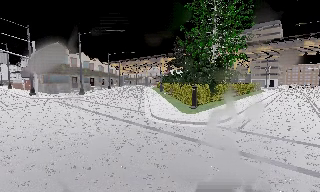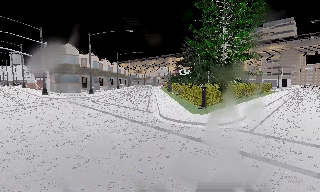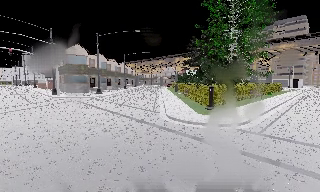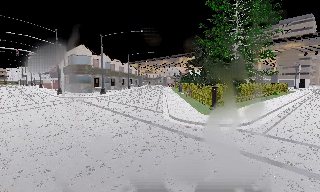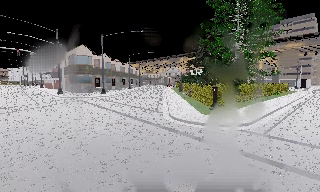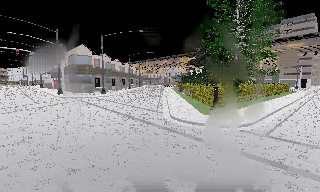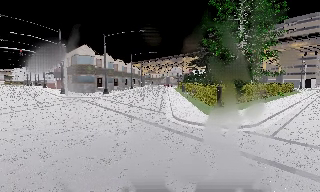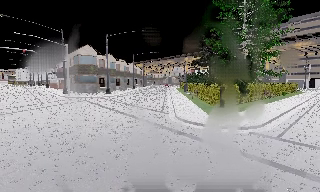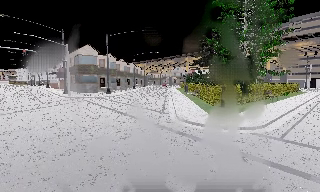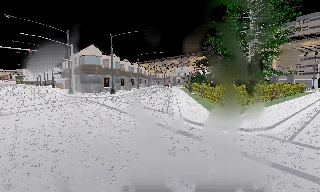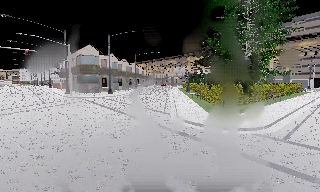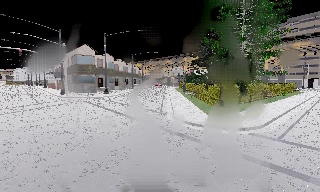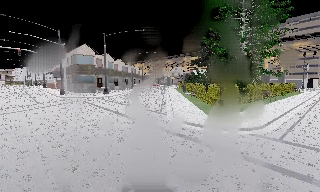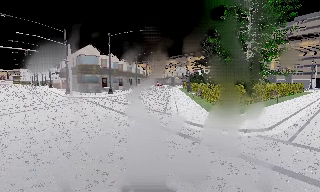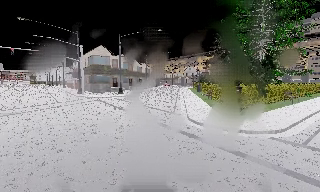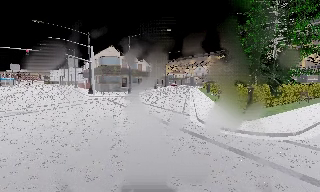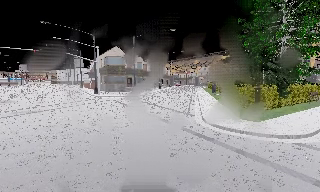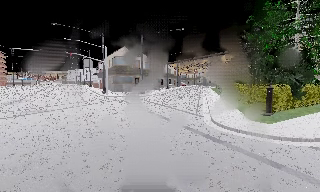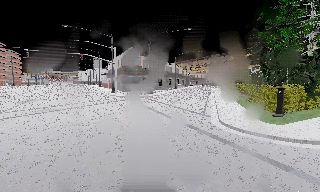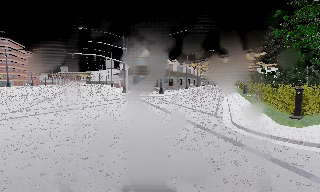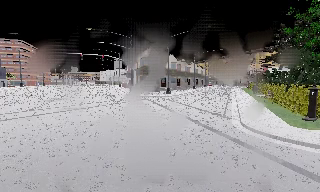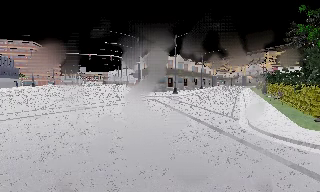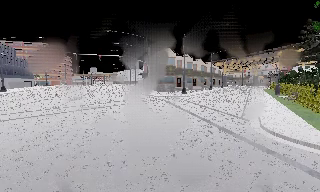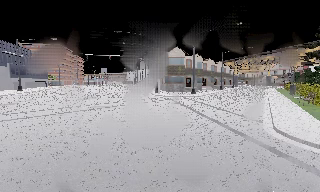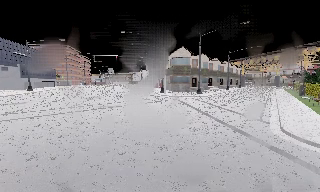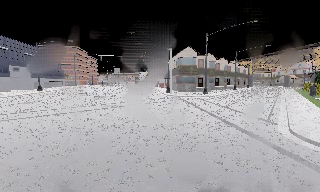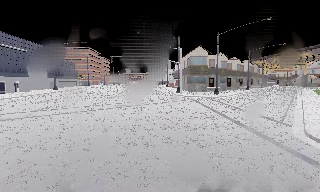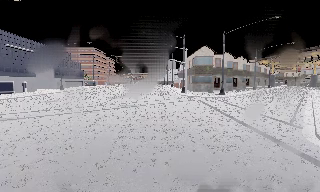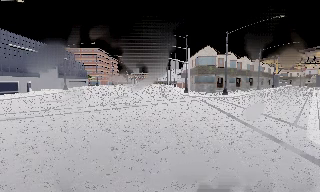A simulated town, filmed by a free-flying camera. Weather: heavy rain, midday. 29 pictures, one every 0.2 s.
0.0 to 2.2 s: The camera travels forward, about 0.5 m, so what stands in front looms larger.
2.2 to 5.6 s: The camera swings to its left by about 40 degrees, and the scene slides to the right. It travels forward, about 0.5 m.
The film runs backward here.
